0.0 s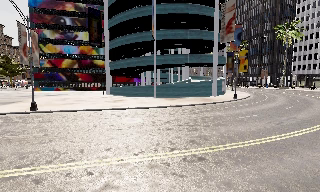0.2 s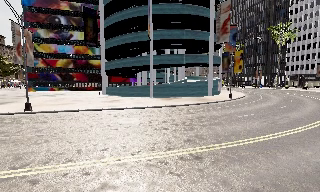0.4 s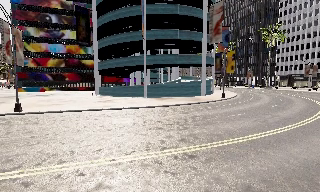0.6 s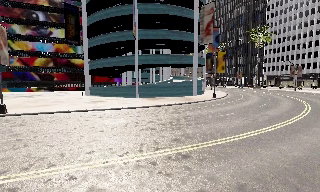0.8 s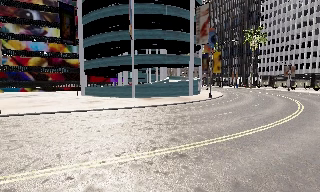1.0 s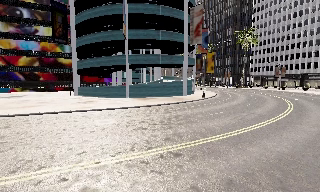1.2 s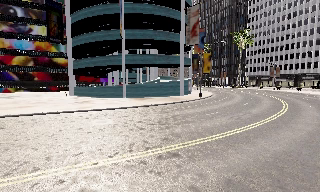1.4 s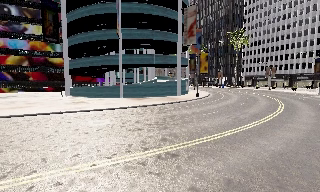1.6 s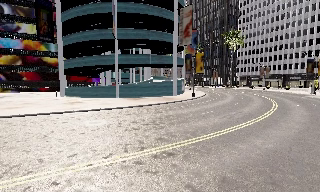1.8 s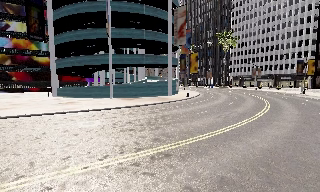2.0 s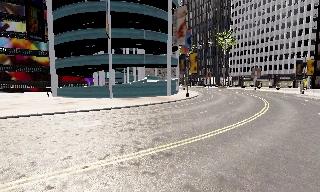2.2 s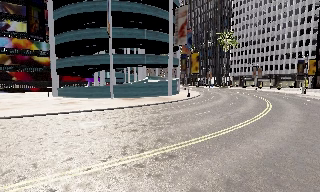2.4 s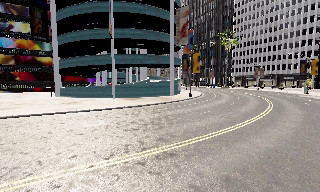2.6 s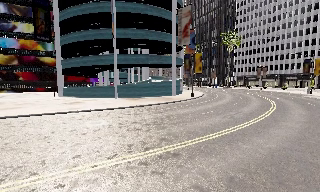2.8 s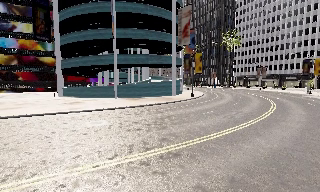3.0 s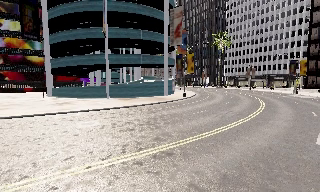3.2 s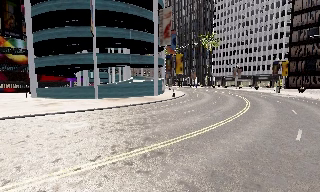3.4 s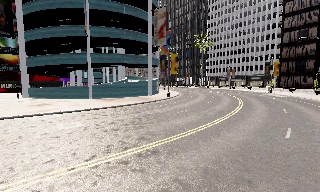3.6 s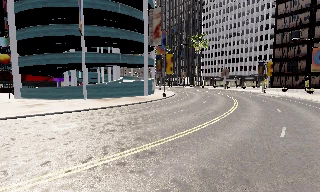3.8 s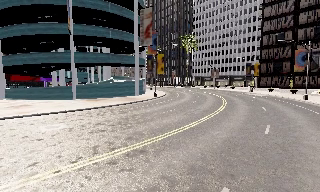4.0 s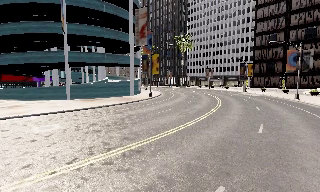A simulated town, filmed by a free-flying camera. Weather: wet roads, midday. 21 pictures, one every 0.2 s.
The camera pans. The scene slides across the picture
to the left.
The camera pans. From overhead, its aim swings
clockwise.
0.0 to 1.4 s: The scene slides to the left, as the camera pans about 15 degrees to its right.
1.4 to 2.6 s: The camera shifts only a little, or ends up much as it began.
2.6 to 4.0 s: The camera pans to its right, which is clockwise from overhead, by about 15 degrees.
The film runs backward here.
